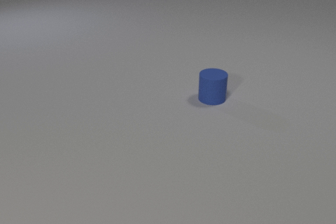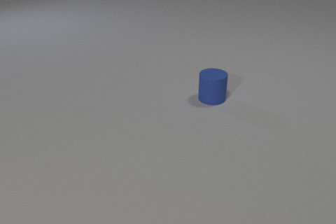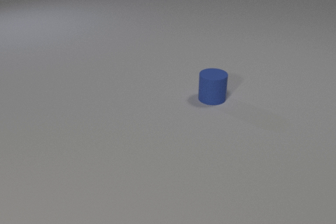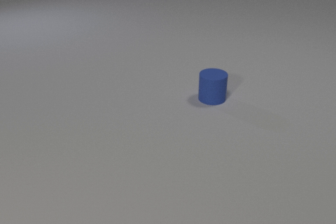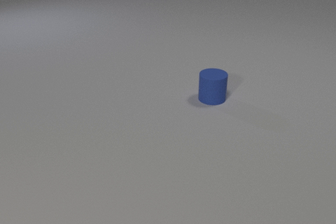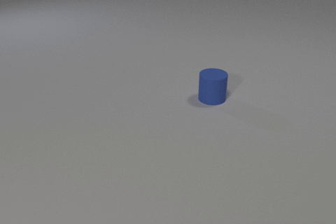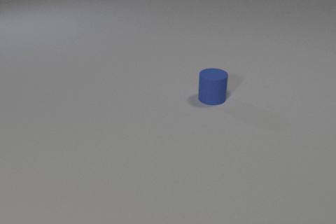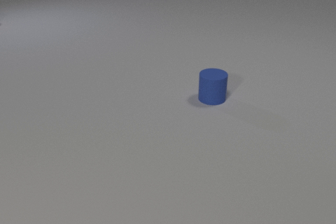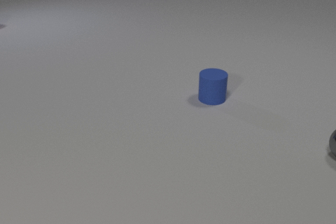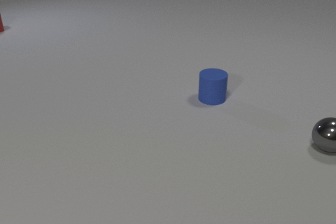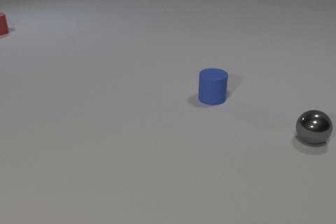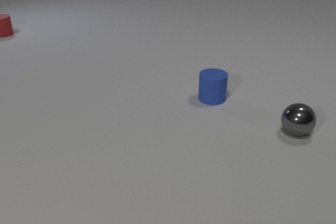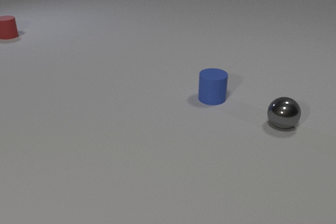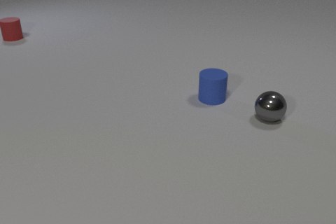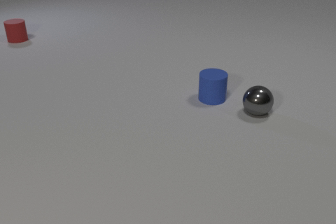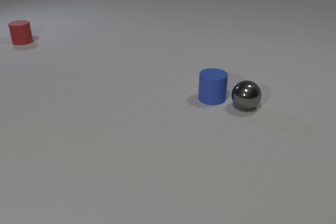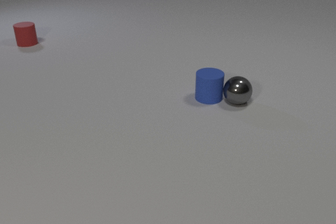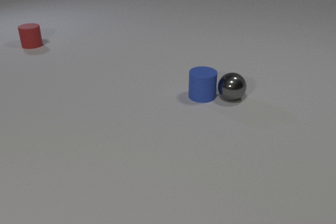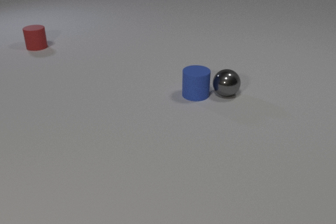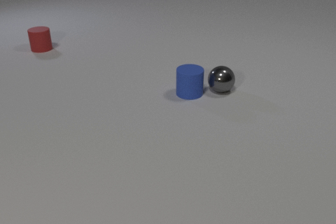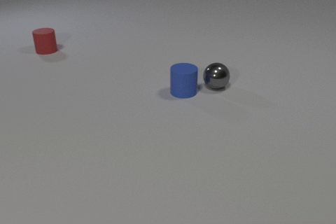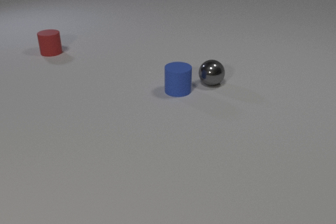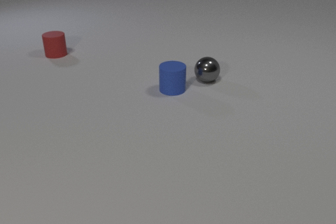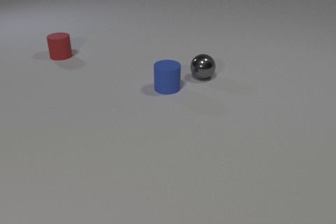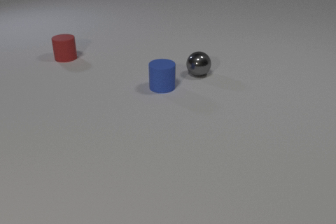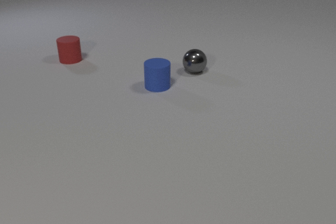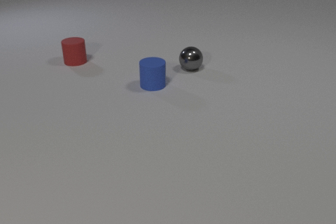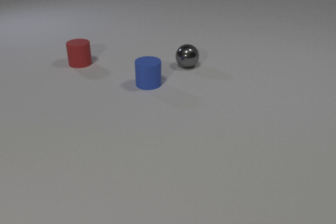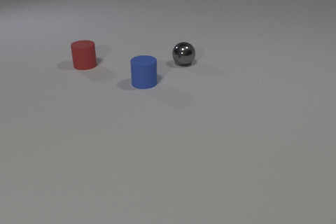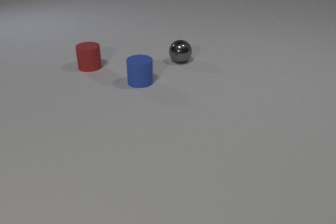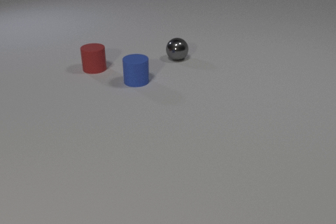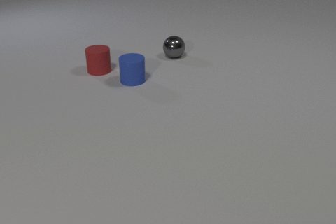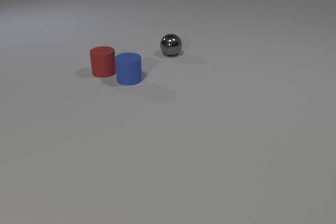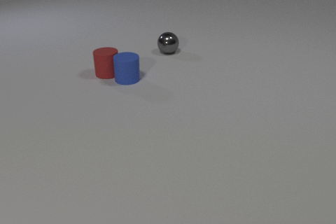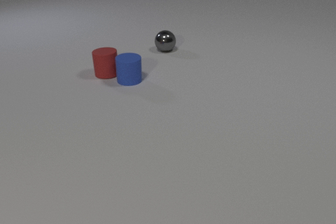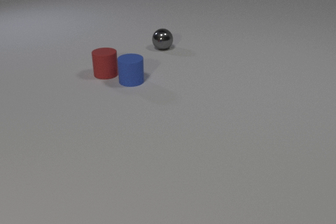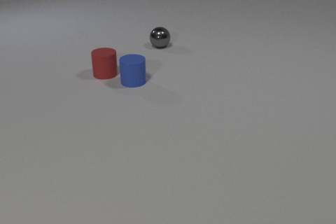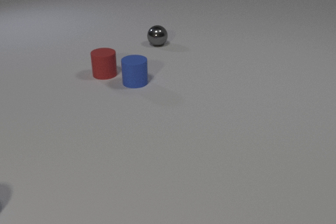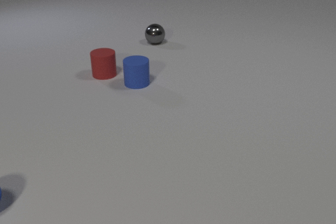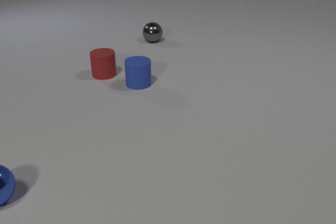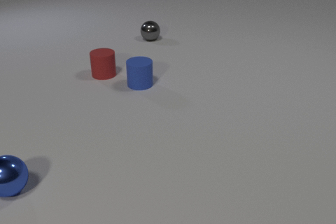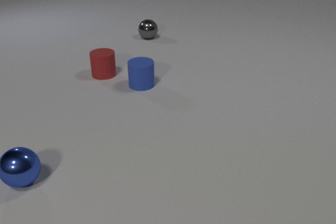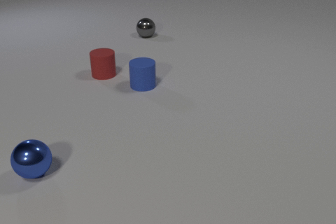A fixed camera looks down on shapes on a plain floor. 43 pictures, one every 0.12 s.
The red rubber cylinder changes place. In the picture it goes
toward the camera.
0.00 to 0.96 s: The gray metal sphere comes in at the right edge.
0.96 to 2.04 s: The gray metal sphere rolls to the left and away from the camera. The blue rubber cylinder slides to the left. The red rubber cylinder comes in at the left edge, slides toward the camera and to the right. The gray metal sphere and the blue rubber cylinder collide.
2.04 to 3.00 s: The gray metal sphere rolls away from the camera and to the left. The blue rubber cylinder slides to the left and away from the camera. The red rubber cylinder slides toward the camera and to the right.
3.00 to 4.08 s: The gray metal sphere rolls away from the camera and to the left. The blue rubber cylinder slides to the left and away from the camera. The red rubber cylinder slides toward the camera and to the right. The blue rubber cylinder and the red rubber cylinder collide.
4.08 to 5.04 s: The gray metal sphere rolls away from the camera and to the left. The blue rubber cylinder slides to the right and toward the camera. The blue metal sphere comes in at the left edge, rolls to the right and away from the camera.
Are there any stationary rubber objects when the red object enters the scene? yes.
How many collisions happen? 2.
How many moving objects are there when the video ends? 3.
